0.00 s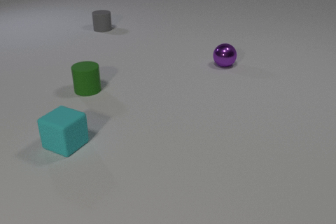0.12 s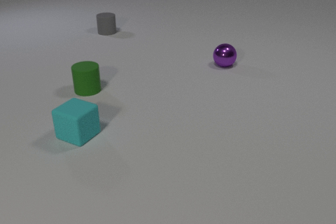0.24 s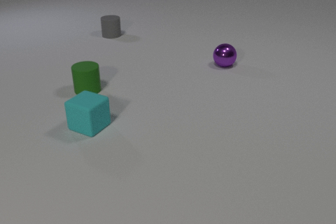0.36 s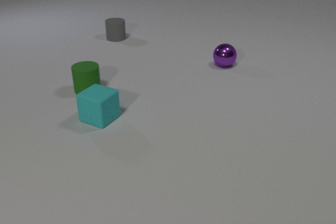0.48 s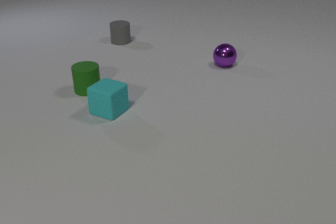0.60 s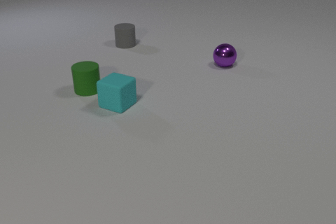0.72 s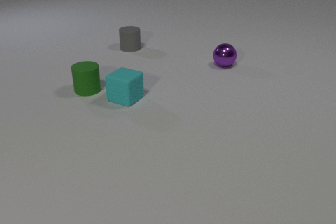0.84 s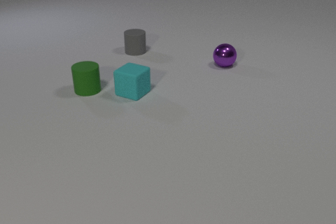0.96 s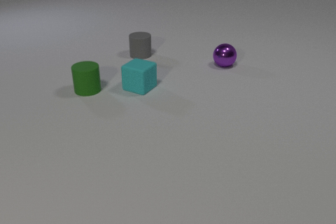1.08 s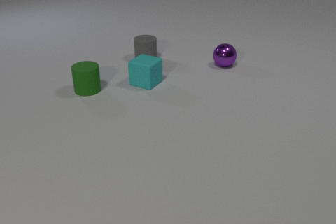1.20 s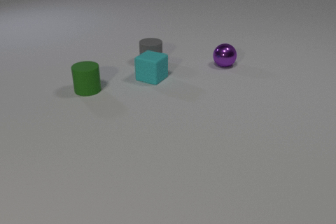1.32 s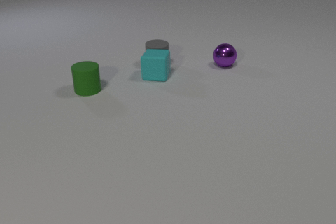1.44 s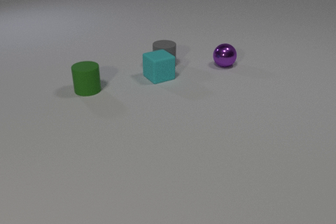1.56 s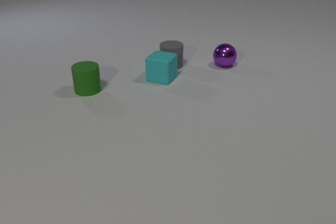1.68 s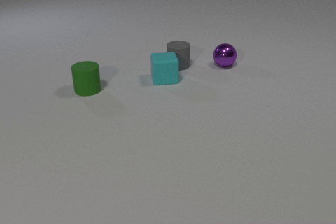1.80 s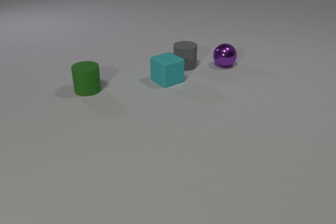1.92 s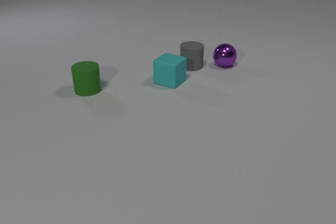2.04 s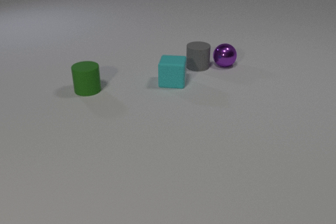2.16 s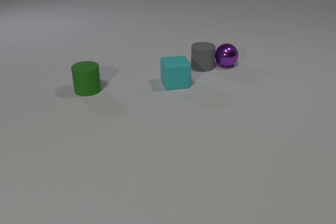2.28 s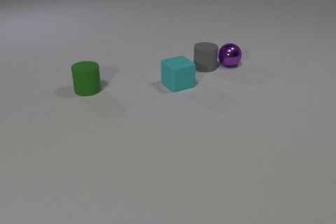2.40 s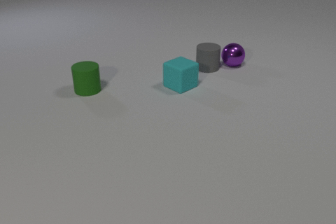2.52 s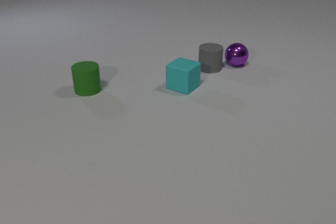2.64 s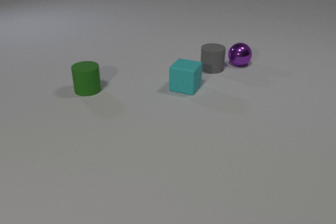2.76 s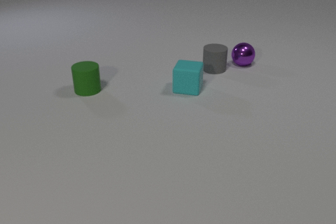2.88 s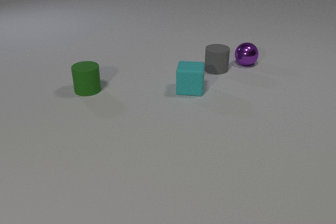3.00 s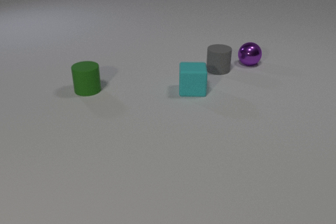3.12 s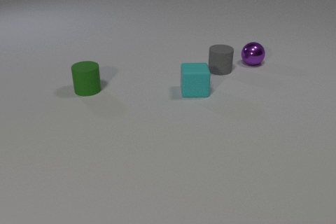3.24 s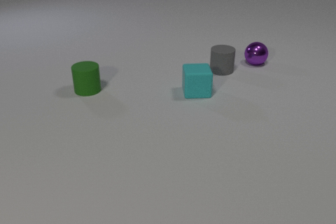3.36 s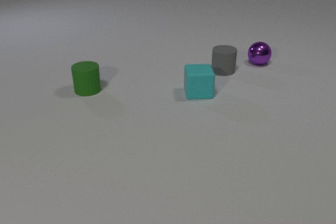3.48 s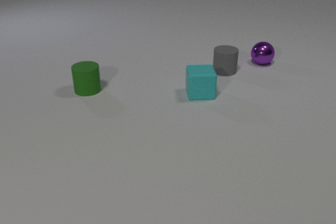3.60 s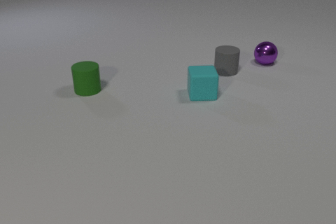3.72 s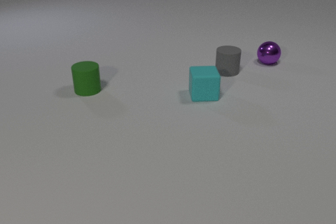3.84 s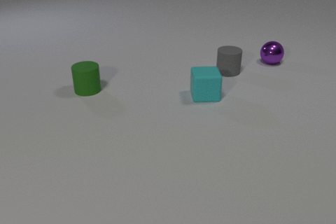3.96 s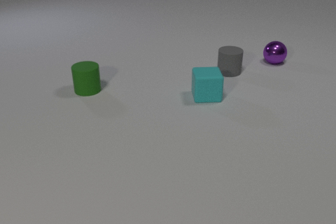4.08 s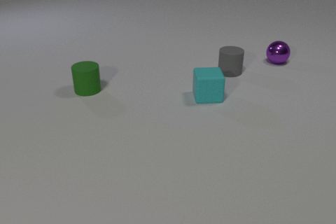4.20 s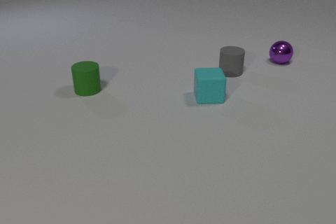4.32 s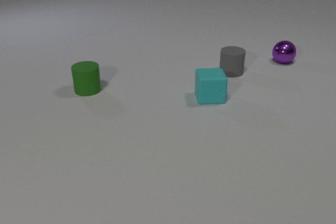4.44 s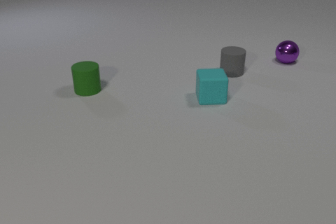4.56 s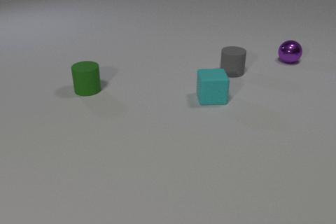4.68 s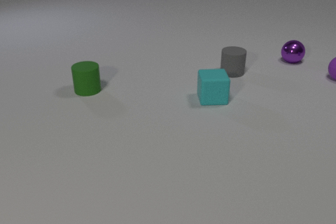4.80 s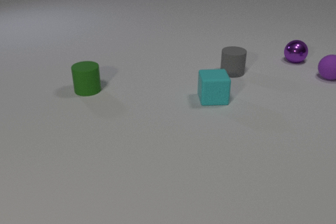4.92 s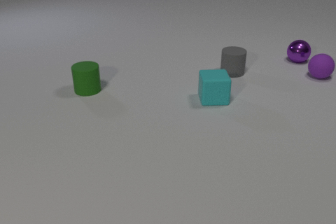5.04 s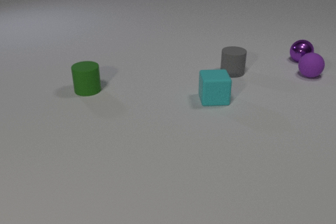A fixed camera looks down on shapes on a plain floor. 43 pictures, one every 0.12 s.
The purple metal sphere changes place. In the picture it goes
to the right.
The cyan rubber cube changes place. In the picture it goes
to the right.
0.00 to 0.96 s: The gray rubber cylinder slides toward the camera and to the right. The cyan rubber cube slides away from the camera and to the right.
0.96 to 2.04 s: The gray rubber cylinder slides to the right and toward the camera. The cyan rubber cube slides to the right. The gray rubber cylinder and the cyan rubber cube collide.
2.04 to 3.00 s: The gray rubber cylinder slides to the right. The cyan rubber cube slides to the right and toward the camera. The purple metal sphere rolls to the right. The gray rubber cylinder and the purple metal sphere collide.
3.00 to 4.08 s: The gray rubber cylinder slides to the right. The cyan rubber cube slides to the right and toward the camera. The purple metal sphere rolls to the right and away from the camera.
4.08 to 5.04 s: The cyan rubber cube slides to the right. The purple metal sphere rolls to the right and away from the camera. The purple rubber sphere comes in at the right edge, rolls to the left.
Are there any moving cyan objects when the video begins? yes.
How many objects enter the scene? 1.
What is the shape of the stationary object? cylinder.
